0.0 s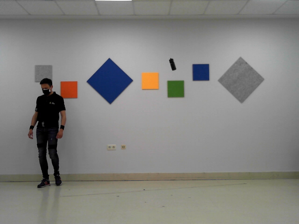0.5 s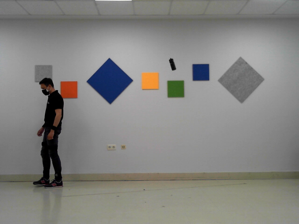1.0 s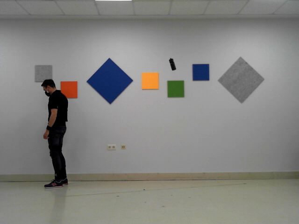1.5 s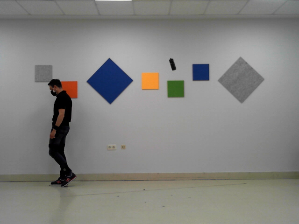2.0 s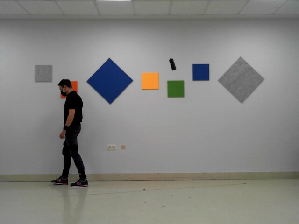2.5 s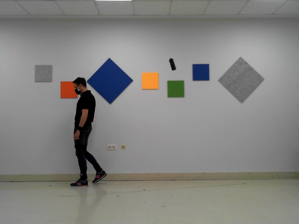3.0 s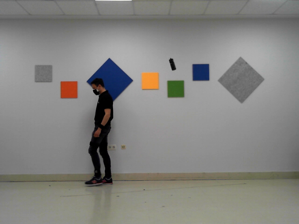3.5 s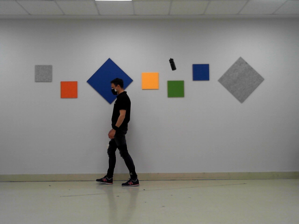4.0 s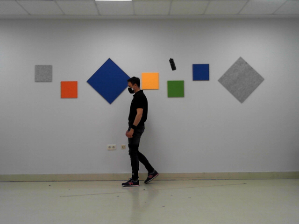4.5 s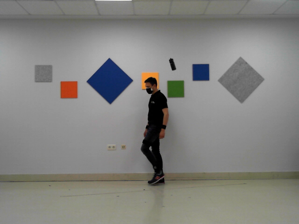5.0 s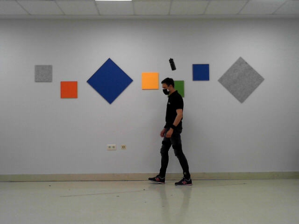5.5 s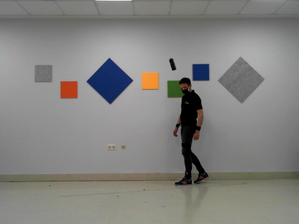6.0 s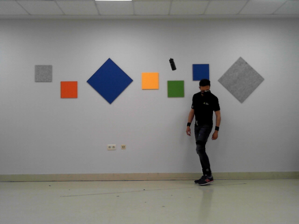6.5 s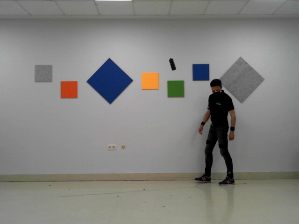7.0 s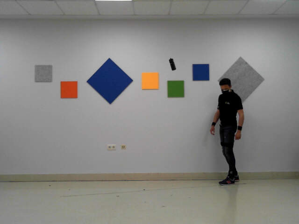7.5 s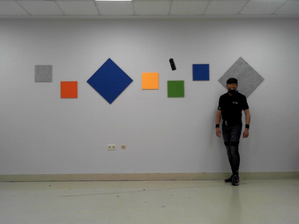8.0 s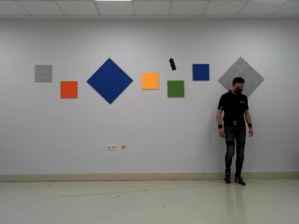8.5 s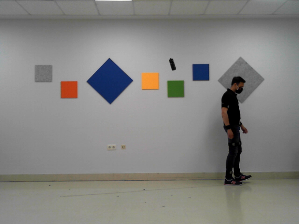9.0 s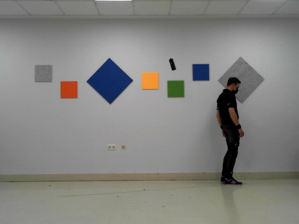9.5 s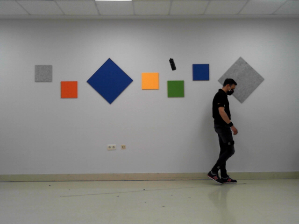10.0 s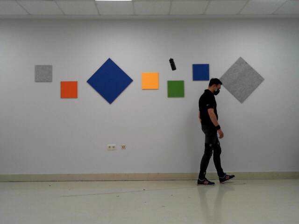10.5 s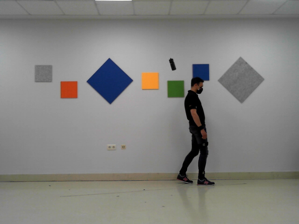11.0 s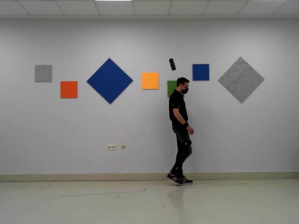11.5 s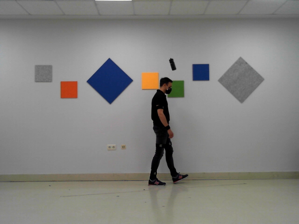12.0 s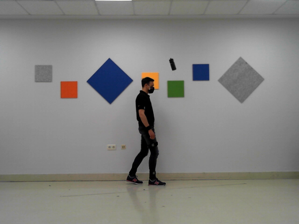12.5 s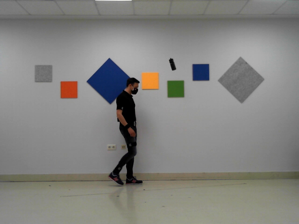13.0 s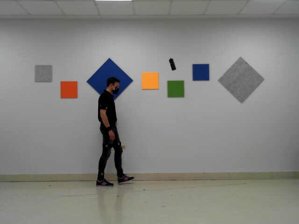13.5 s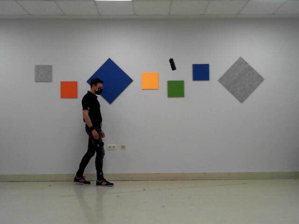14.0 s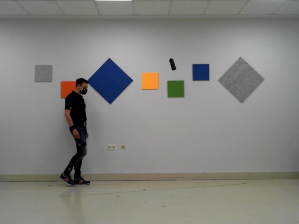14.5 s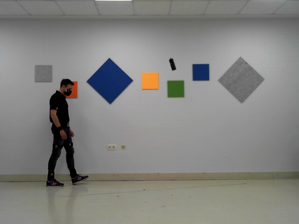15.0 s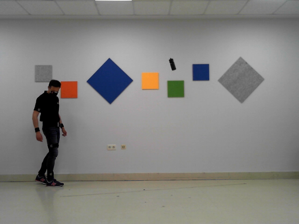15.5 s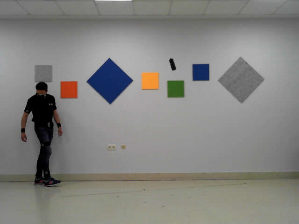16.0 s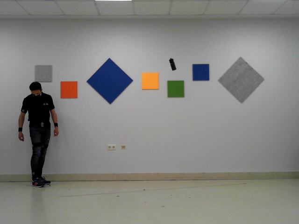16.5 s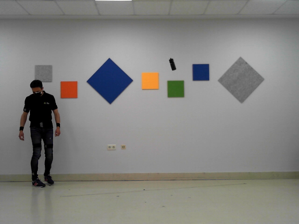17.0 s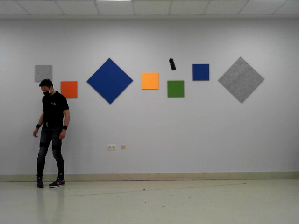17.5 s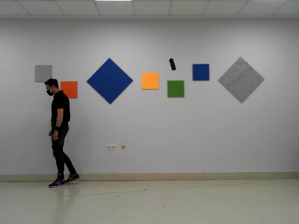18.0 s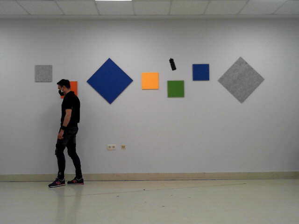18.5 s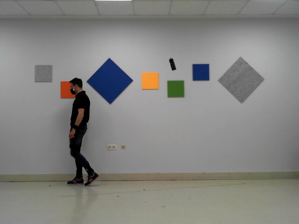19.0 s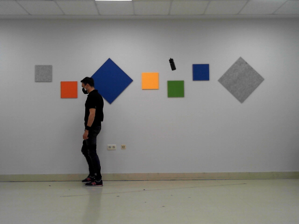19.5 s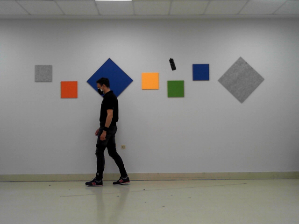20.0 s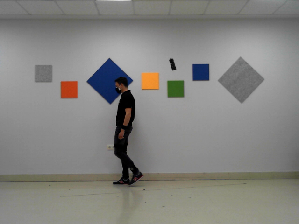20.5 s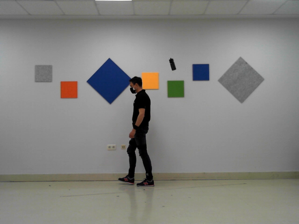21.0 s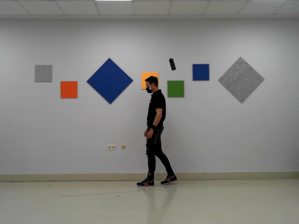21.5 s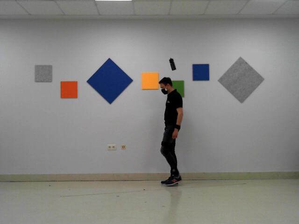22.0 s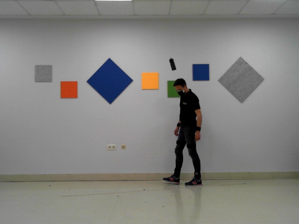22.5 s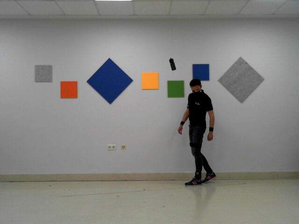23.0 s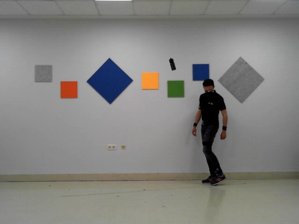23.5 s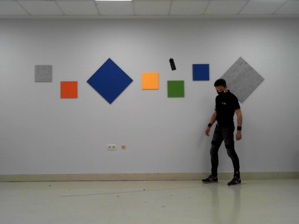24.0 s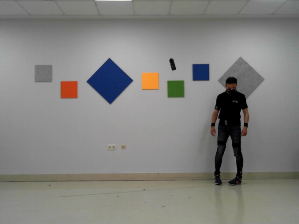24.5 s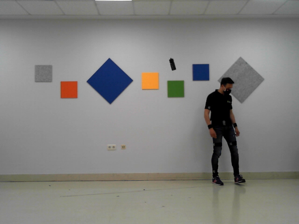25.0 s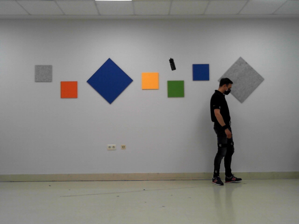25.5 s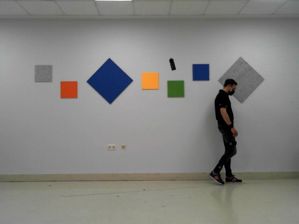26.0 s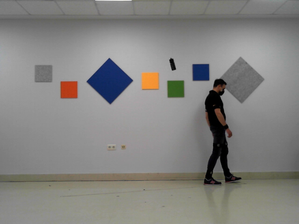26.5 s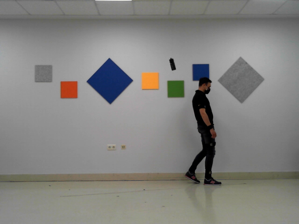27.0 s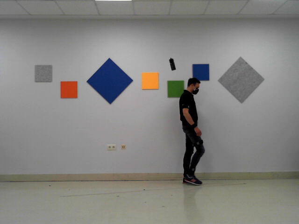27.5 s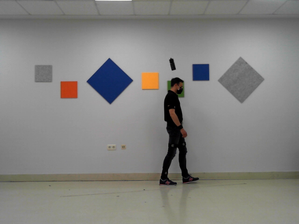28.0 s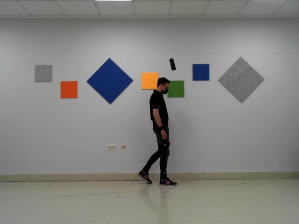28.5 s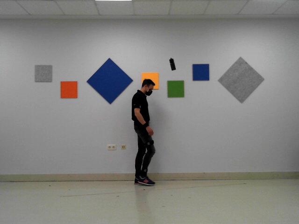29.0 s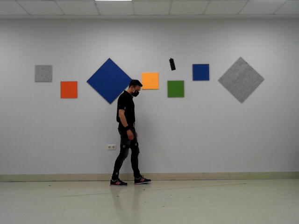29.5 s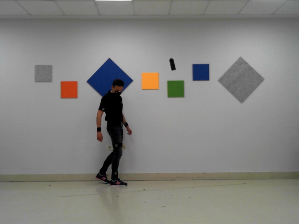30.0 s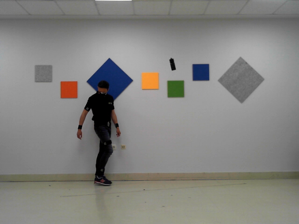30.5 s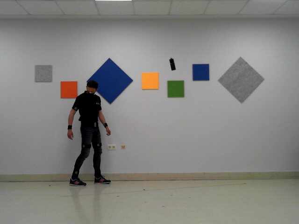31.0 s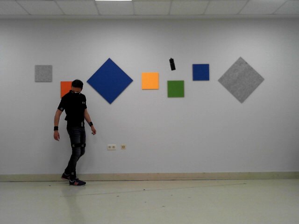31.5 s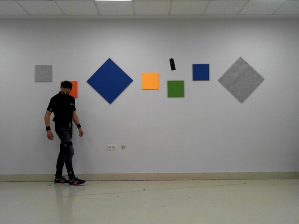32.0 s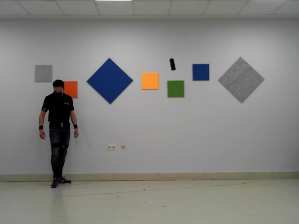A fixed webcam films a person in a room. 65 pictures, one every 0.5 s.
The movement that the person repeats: Walk backward.
